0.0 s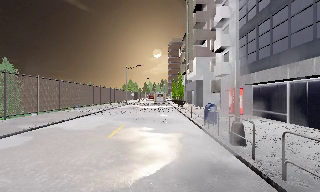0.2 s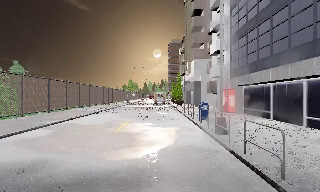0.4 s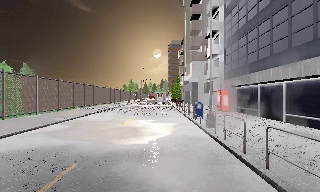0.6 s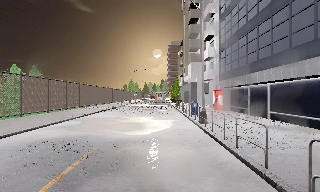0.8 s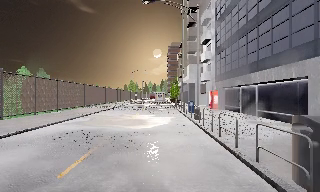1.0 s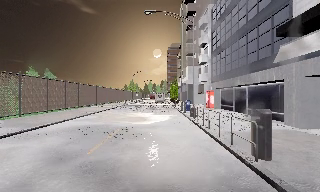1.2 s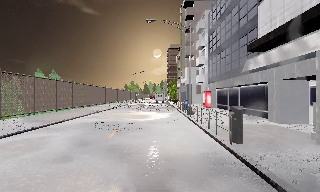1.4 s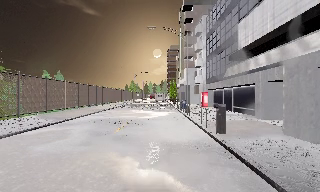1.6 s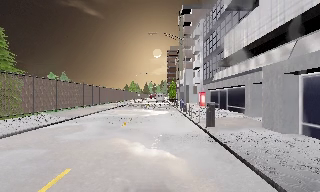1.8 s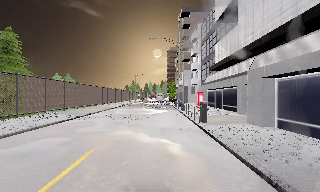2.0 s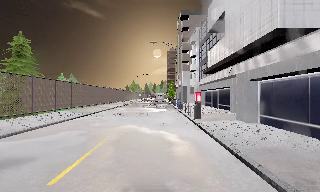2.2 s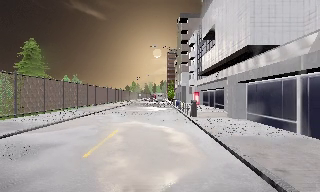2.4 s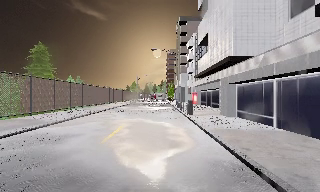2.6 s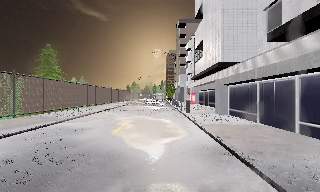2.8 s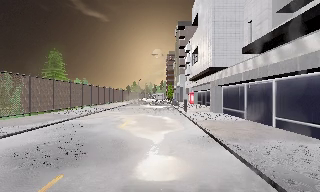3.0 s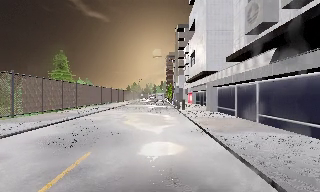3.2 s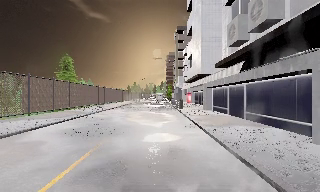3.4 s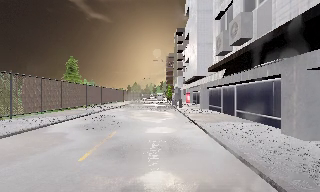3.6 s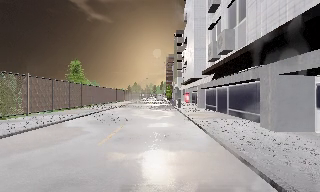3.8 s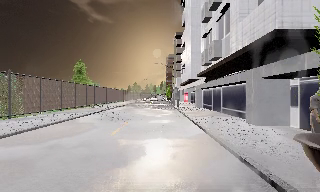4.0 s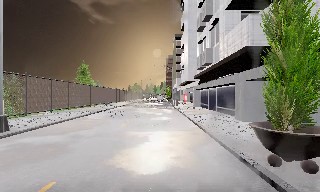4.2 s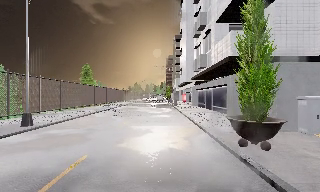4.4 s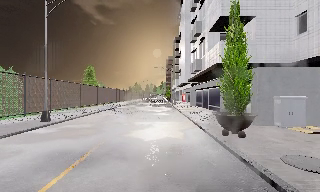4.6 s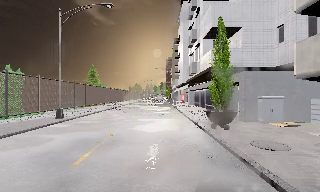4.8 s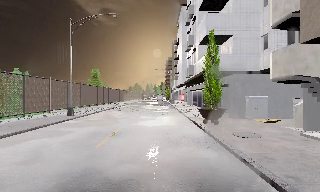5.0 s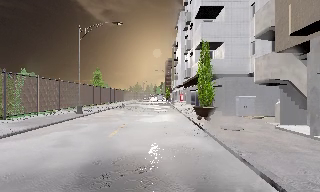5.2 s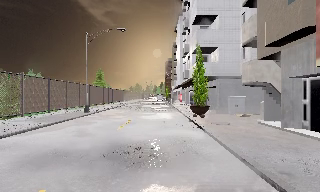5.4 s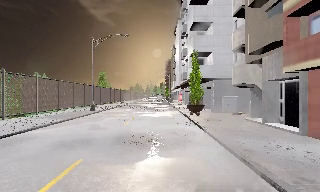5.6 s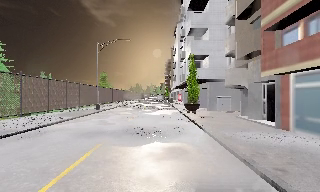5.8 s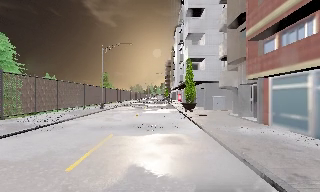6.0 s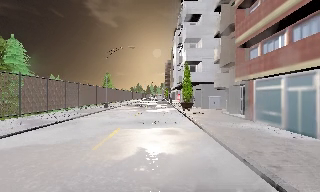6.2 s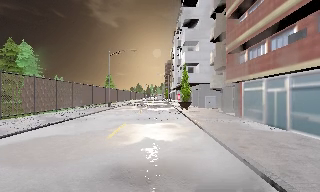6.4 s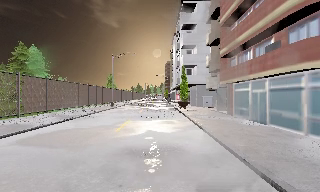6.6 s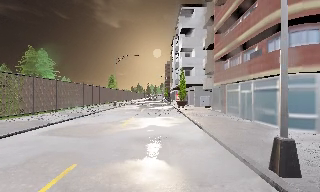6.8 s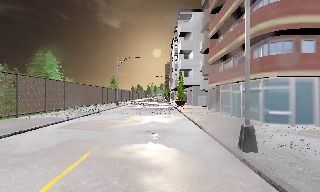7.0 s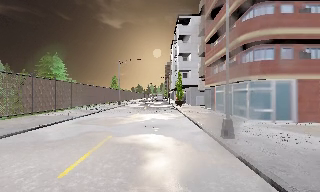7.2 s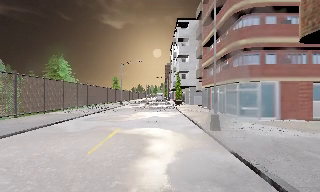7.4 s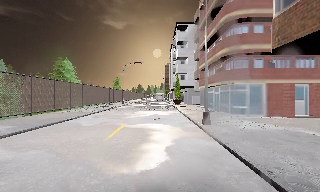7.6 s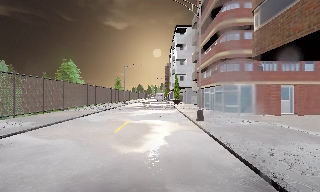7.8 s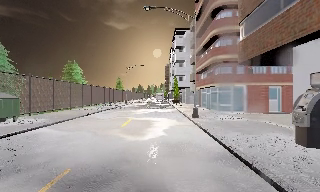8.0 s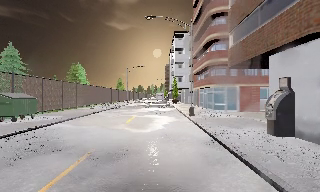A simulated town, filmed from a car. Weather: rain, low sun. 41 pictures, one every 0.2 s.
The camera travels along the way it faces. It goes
backward.
0.0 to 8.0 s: The camera travels backward, about 55 m, so what stands in front gets smaller.
The film runs backward here.
